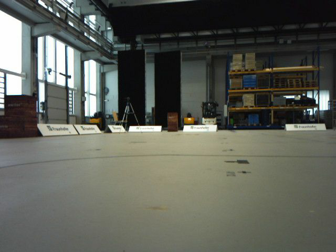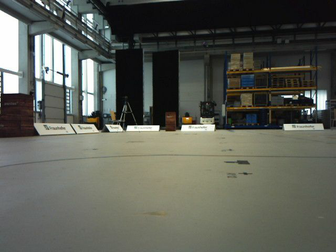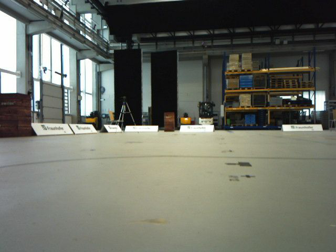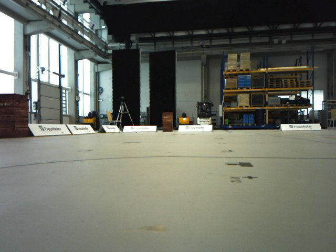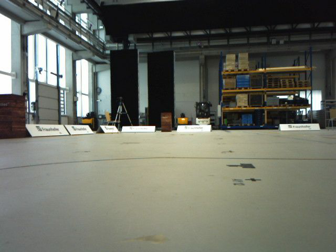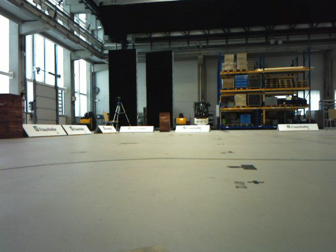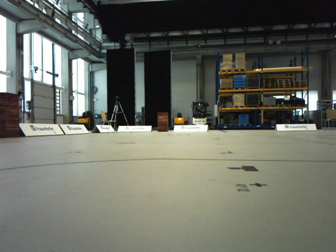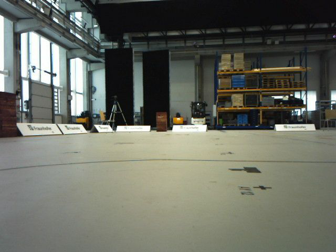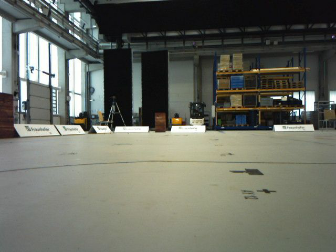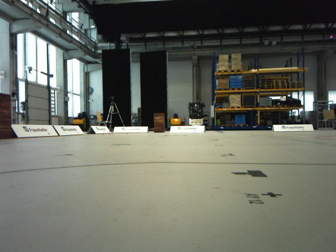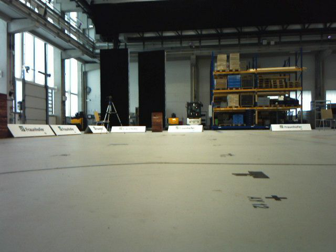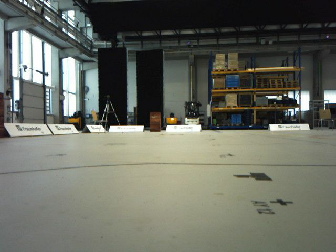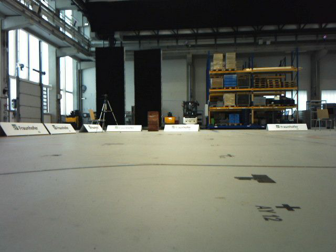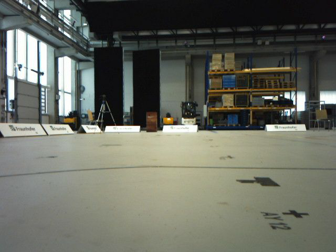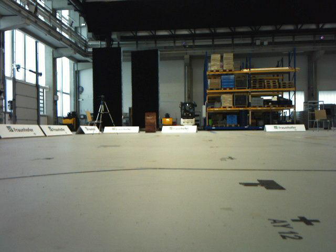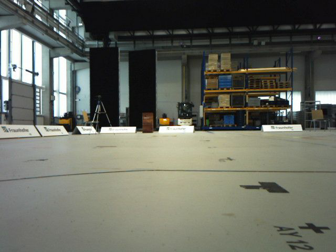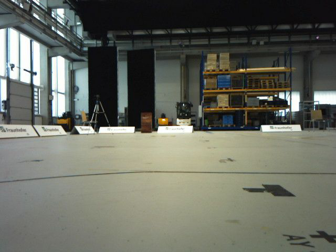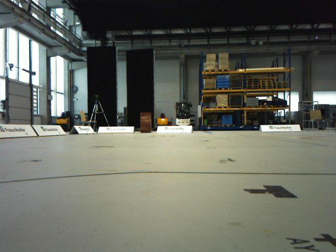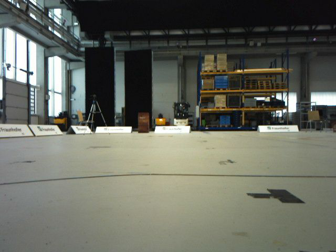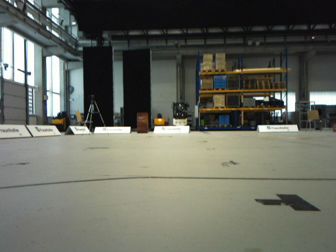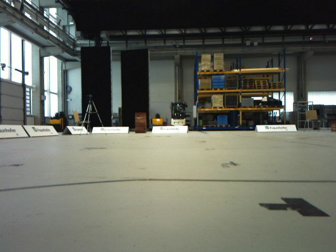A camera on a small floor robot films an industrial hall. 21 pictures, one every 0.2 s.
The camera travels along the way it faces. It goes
forward.
0.0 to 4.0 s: The camera travels forward, about 0.8 m, so what stands in front looms larger.
The film runs forward here.
